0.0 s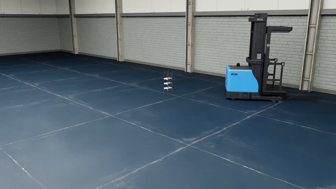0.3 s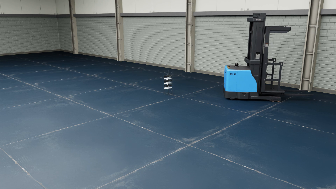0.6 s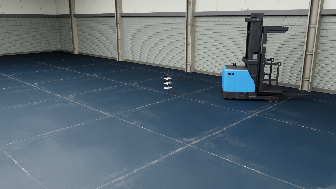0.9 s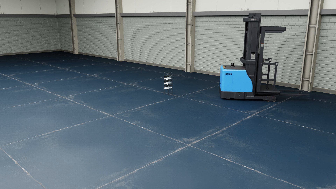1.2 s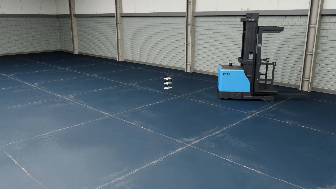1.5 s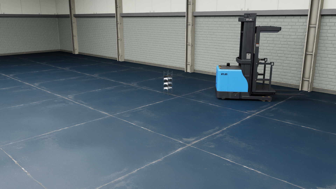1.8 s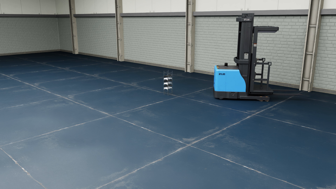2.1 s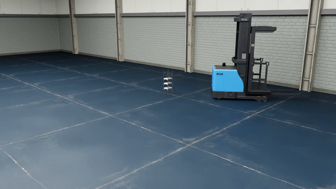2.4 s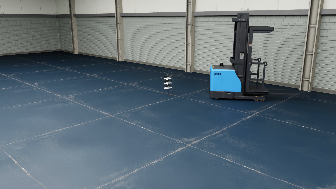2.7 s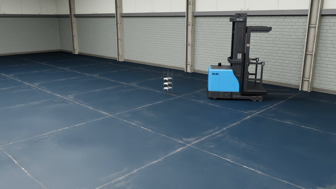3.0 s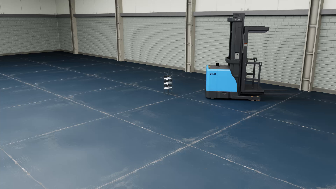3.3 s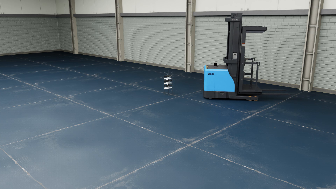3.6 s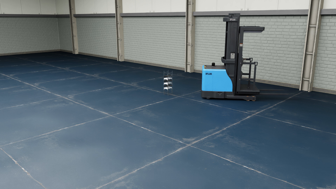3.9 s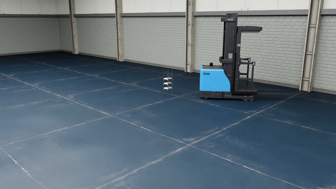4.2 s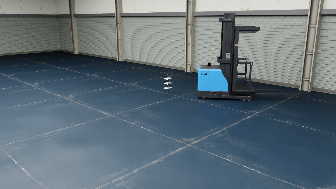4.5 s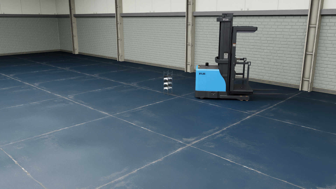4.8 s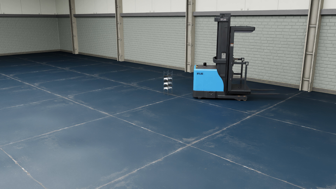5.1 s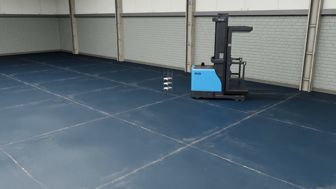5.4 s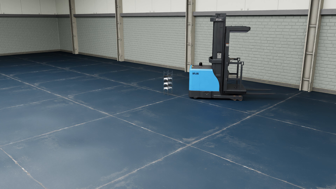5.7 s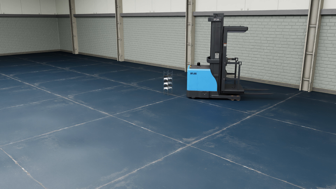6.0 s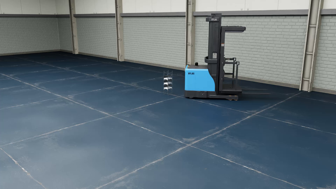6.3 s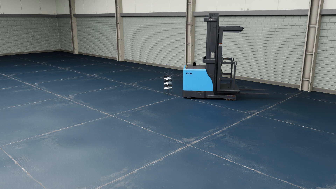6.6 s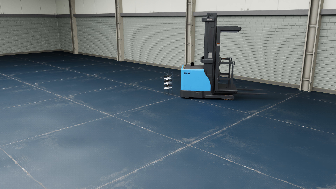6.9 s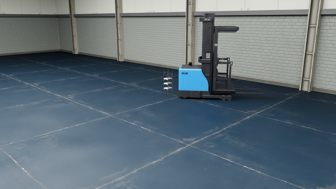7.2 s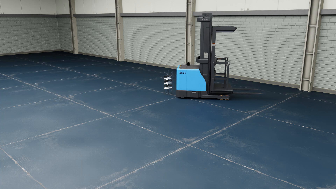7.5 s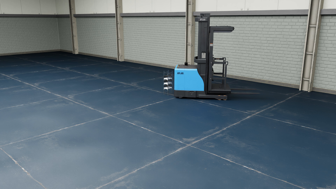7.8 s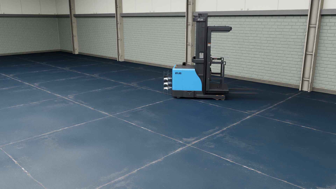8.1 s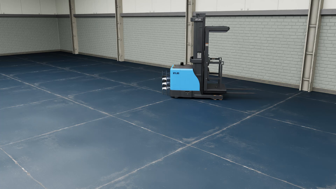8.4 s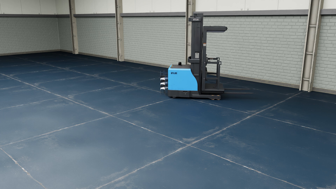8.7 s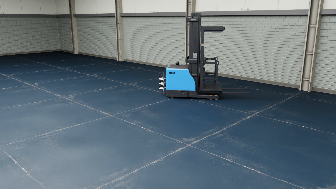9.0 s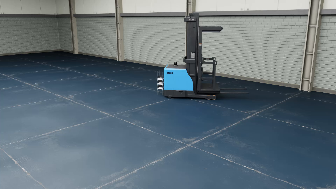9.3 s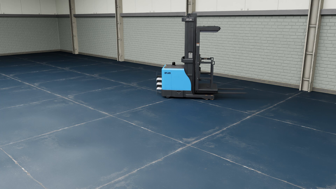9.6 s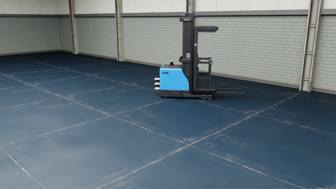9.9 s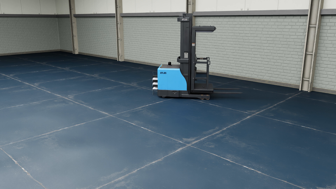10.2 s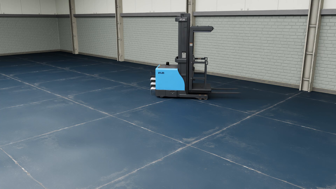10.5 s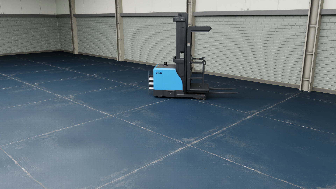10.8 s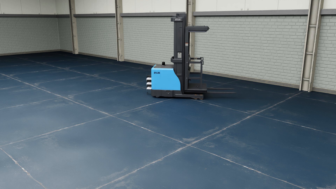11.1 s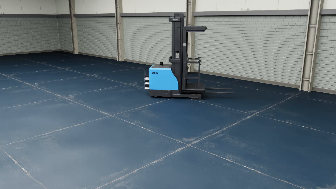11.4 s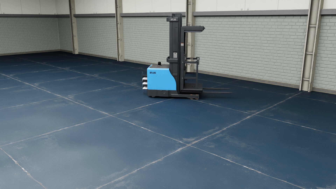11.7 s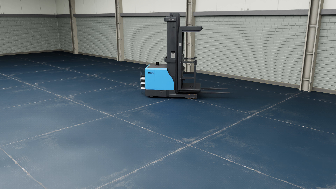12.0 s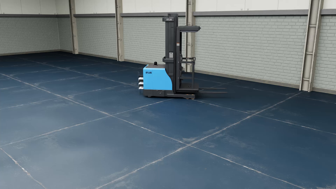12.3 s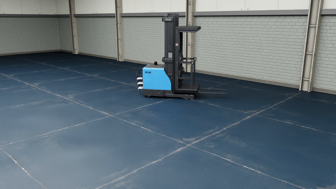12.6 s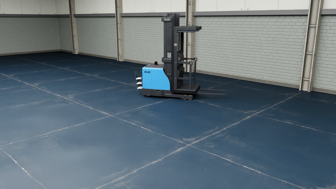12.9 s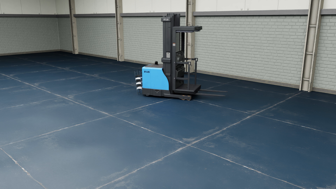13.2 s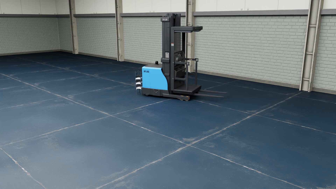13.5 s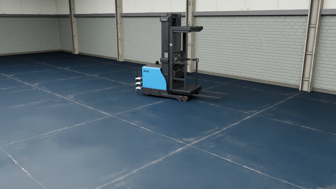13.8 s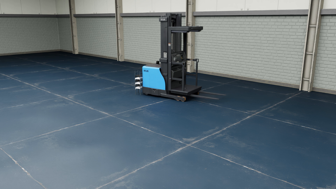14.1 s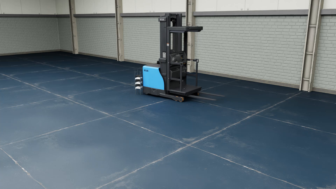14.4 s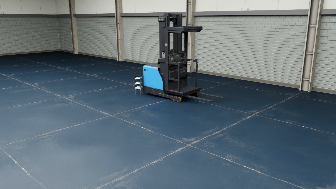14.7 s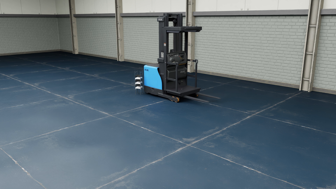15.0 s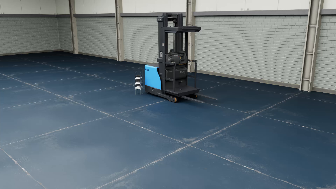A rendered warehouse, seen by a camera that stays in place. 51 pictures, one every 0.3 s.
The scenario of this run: A forklift runs into an object in its way.
